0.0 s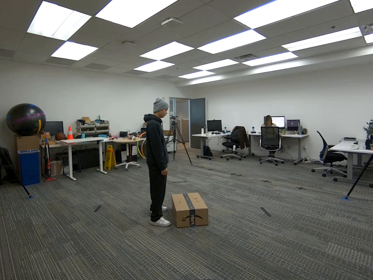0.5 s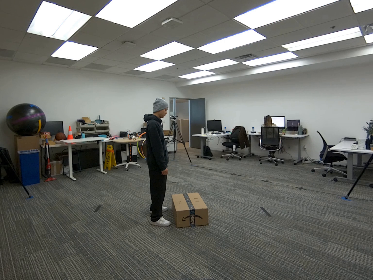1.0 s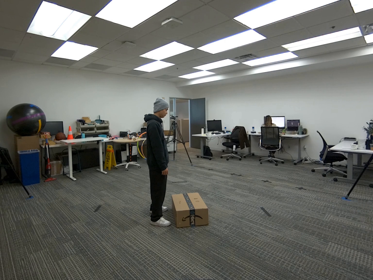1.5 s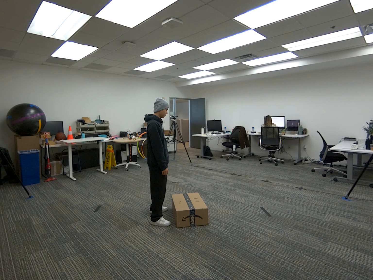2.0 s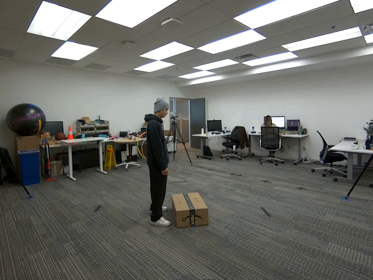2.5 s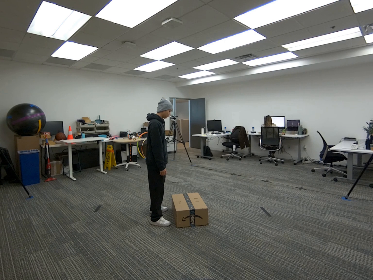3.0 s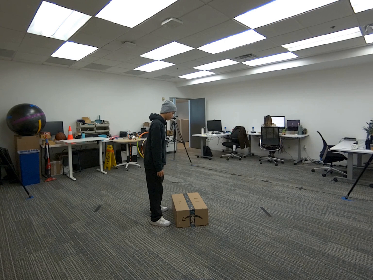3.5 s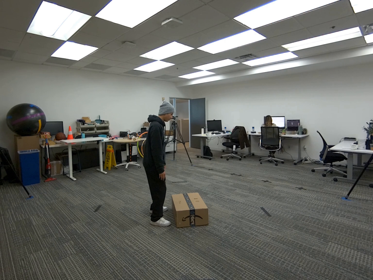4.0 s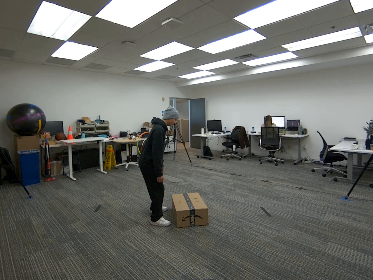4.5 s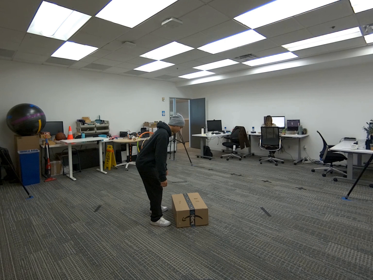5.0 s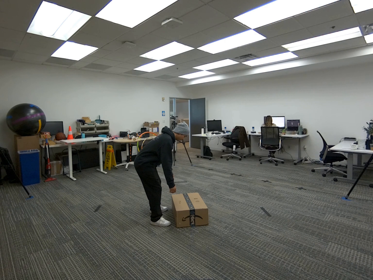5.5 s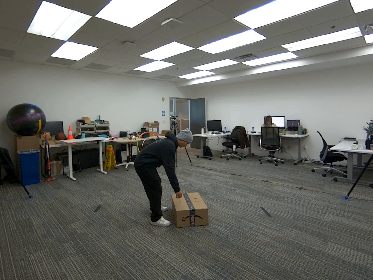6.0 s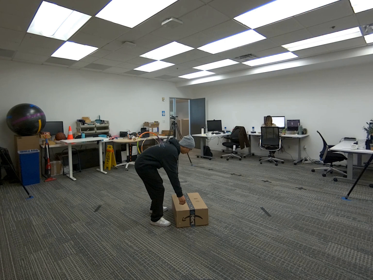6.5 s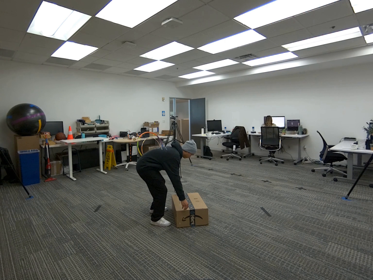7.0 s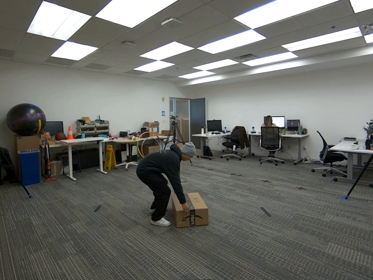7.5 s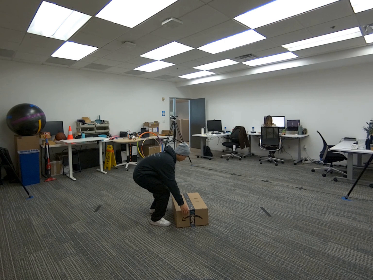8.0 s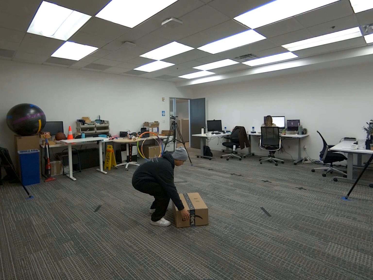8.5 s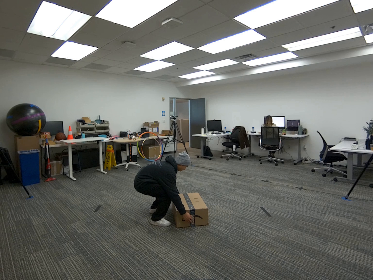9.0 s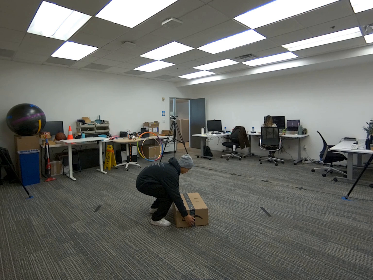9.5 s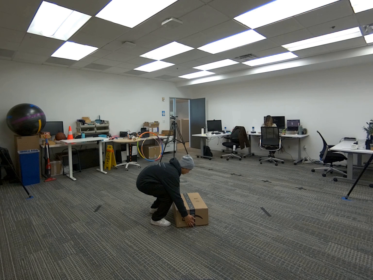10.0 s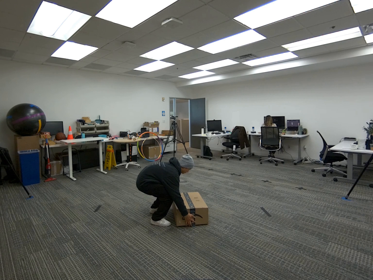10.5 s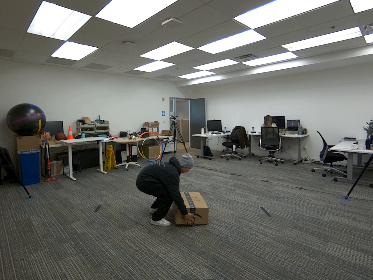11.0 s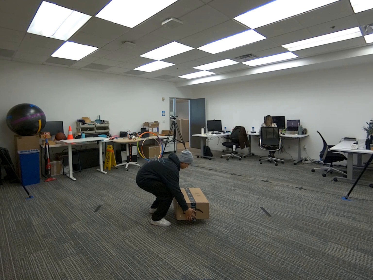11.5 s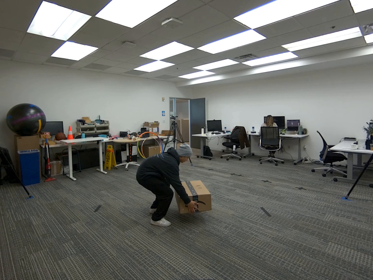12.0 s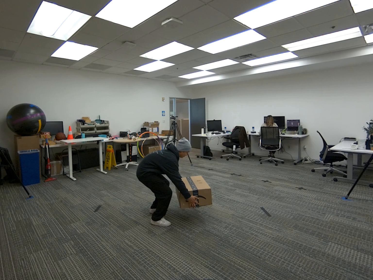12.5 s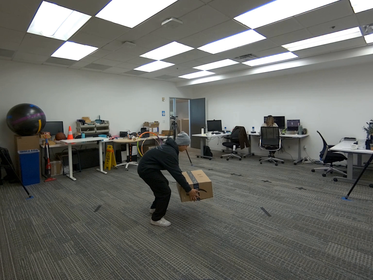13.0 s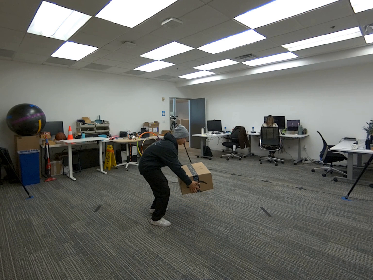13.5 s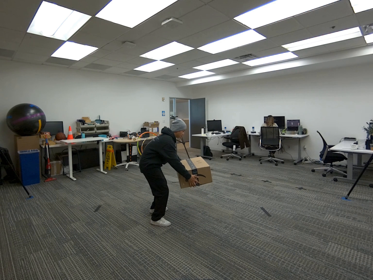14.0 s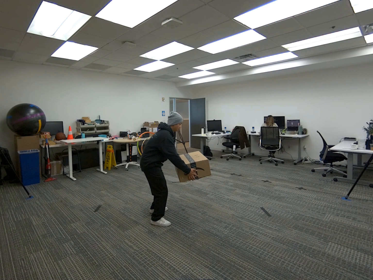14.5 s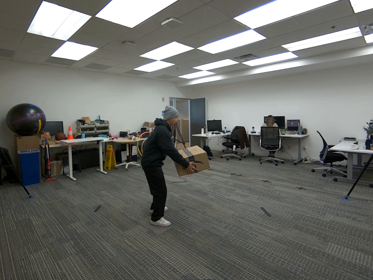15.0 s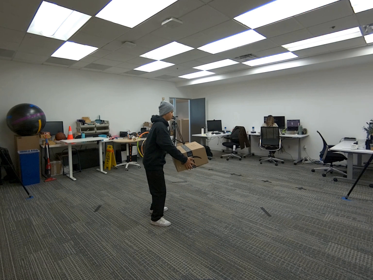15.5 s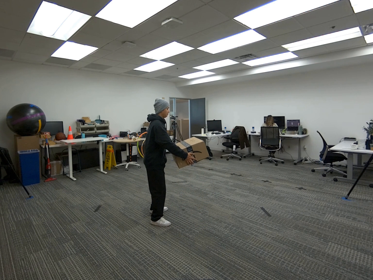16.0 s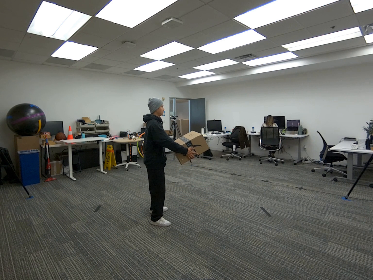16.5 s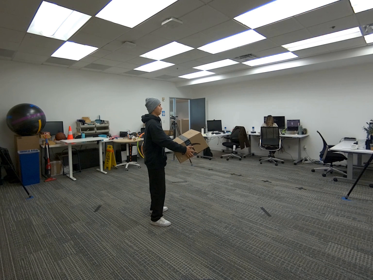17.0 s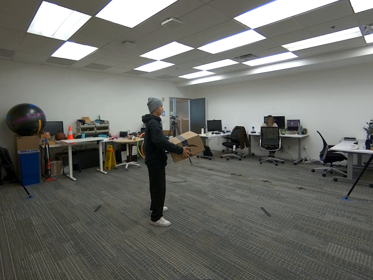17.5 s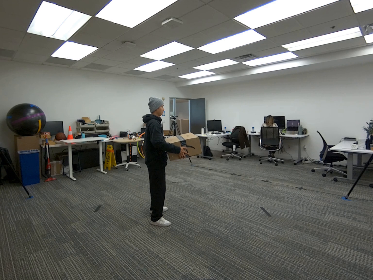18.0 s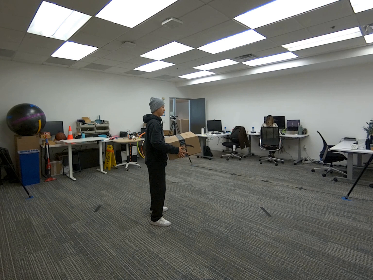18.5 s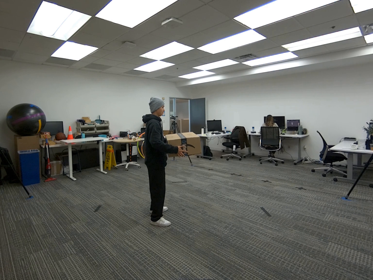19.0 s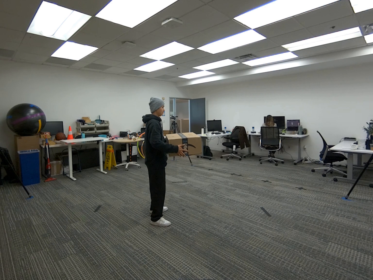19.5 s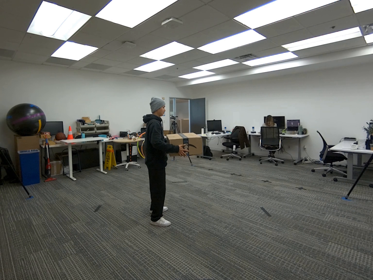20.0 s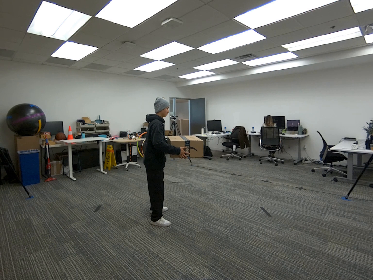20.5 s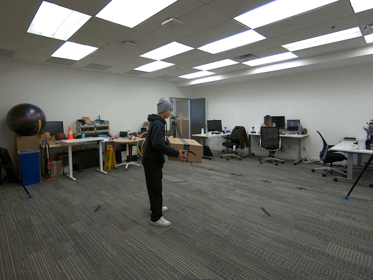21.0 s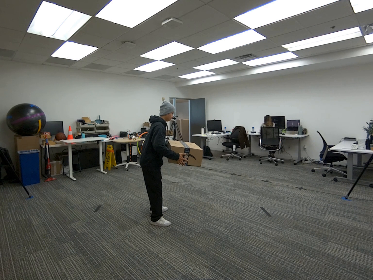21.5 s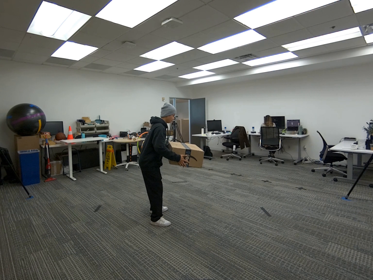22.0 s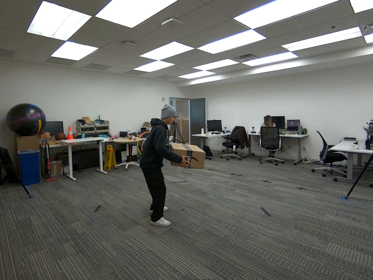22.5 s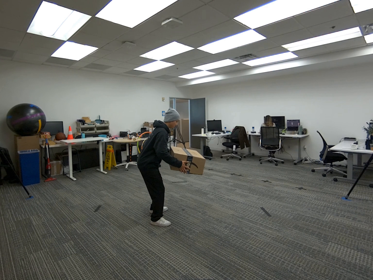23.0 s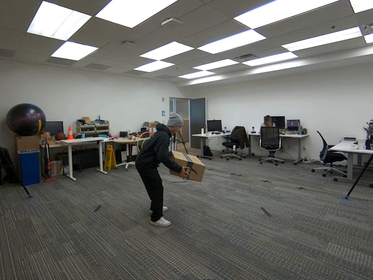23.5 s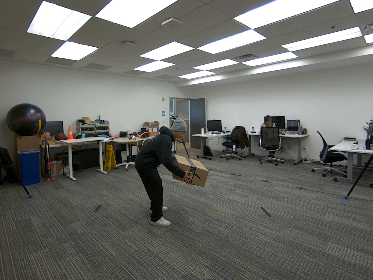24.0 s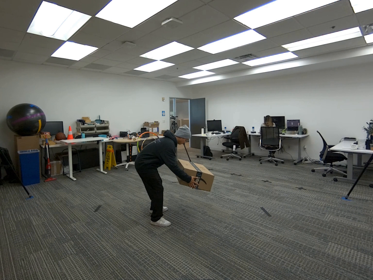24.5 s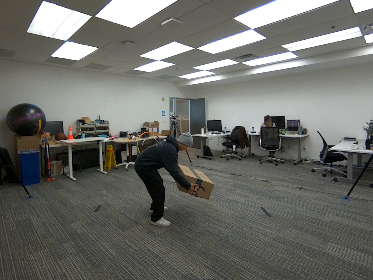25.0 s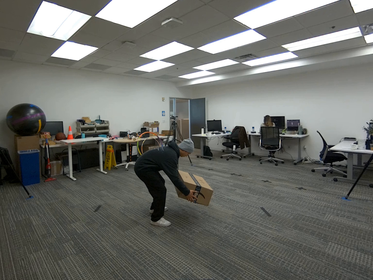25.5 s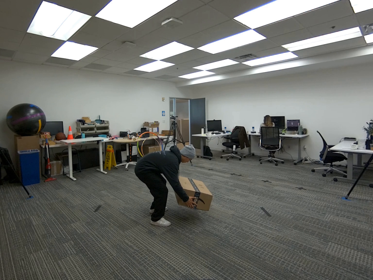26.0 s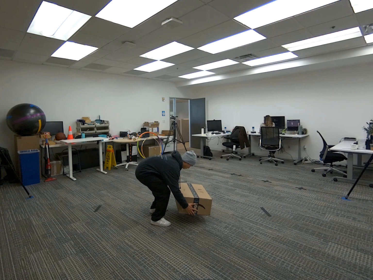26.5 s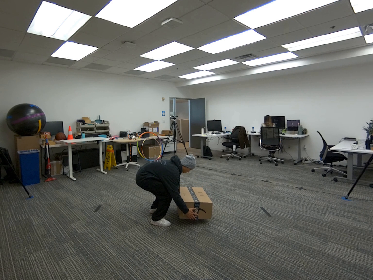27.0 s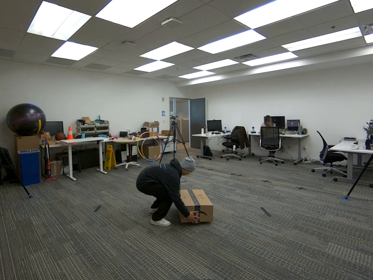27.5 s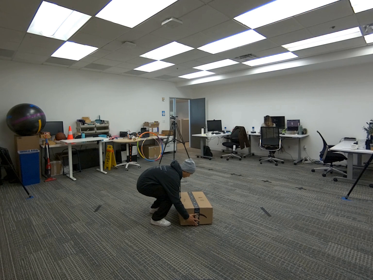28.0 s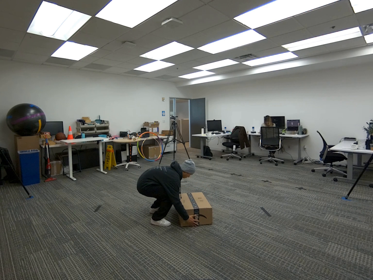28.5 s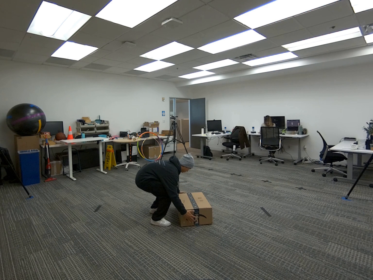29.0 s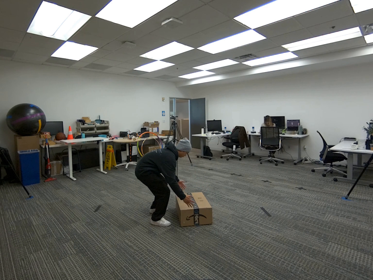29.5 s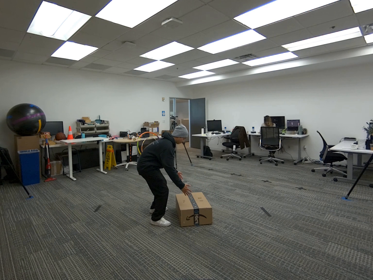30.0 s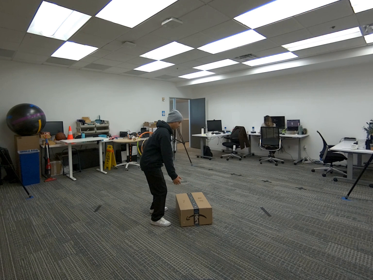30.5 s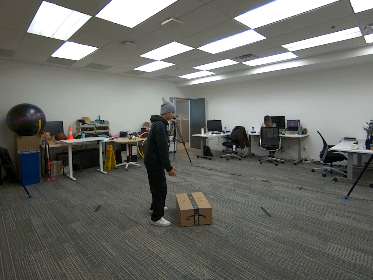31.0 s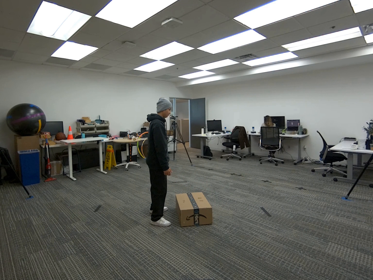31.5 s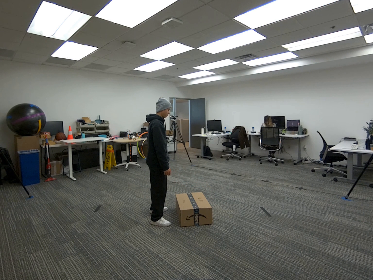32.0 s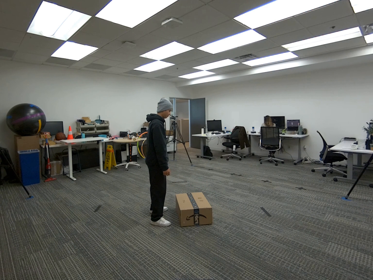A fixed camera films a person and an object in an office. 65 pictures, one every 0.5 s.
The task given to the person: Pick up the big brown cardboard box from the ground and place it back on the ground.
